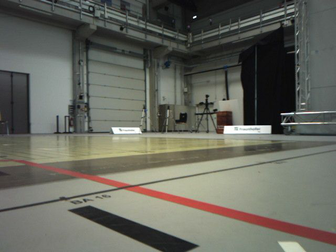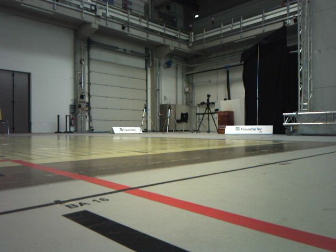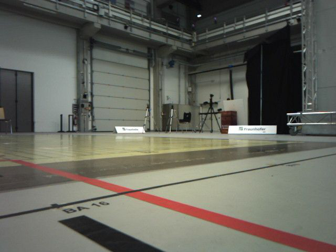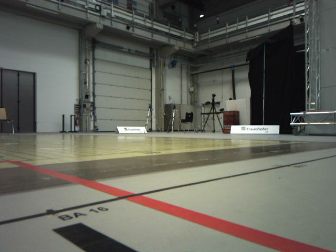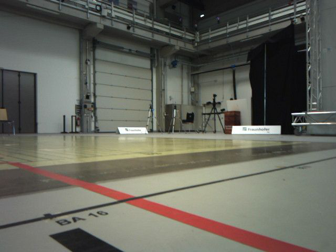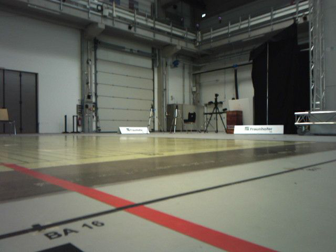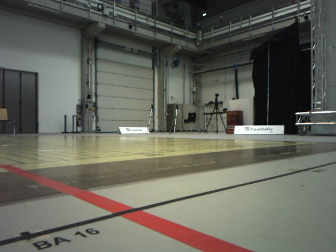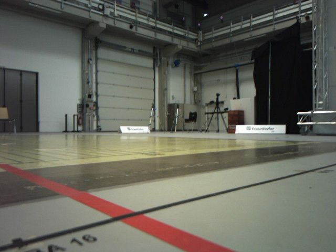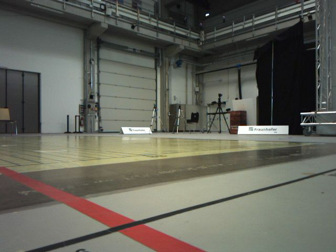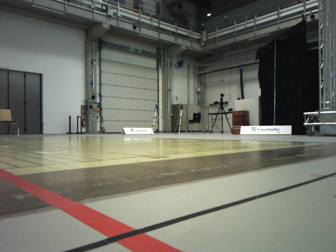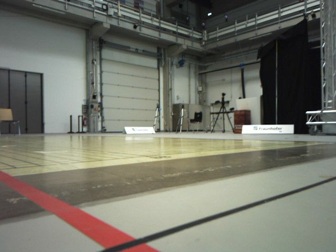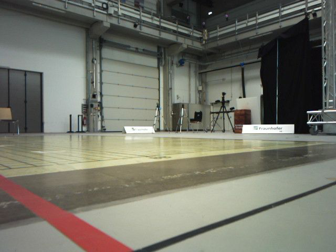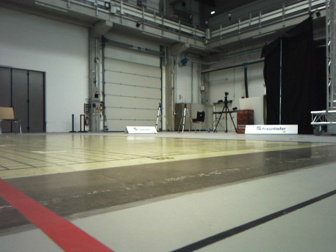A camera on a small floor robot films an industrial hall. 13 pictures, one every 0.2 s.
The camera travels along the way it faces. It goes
forward.
0.0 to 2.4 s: The camera travels forward, about 0.5 m, so what stands in front looms larger.
The film runs forward here.
